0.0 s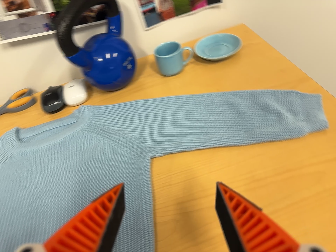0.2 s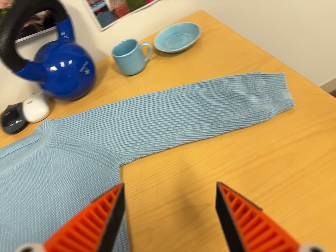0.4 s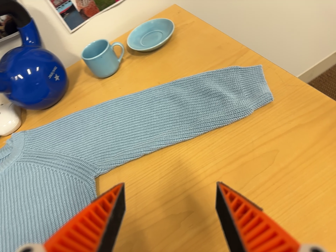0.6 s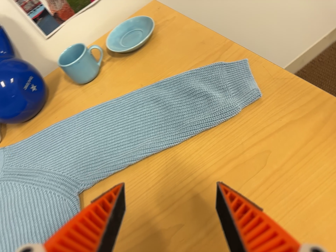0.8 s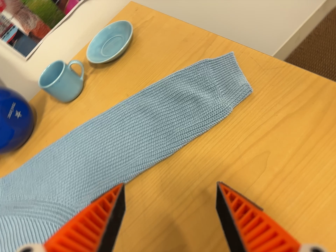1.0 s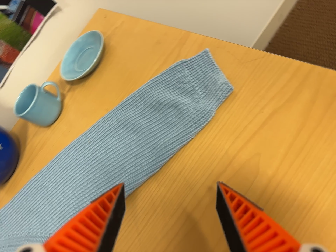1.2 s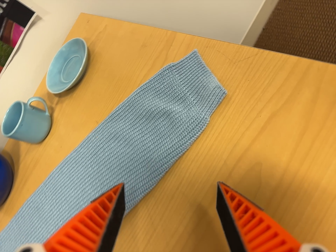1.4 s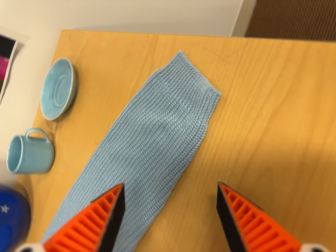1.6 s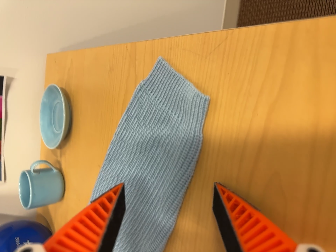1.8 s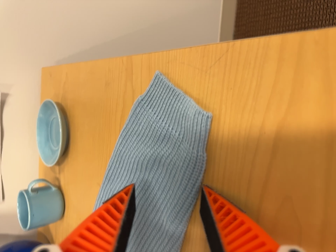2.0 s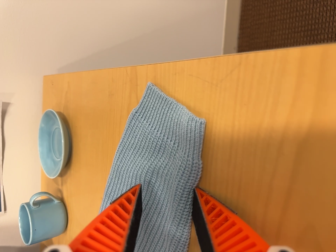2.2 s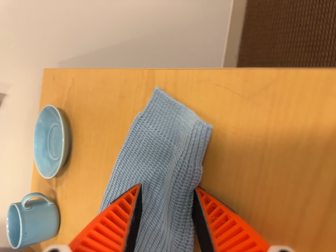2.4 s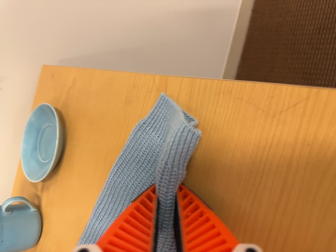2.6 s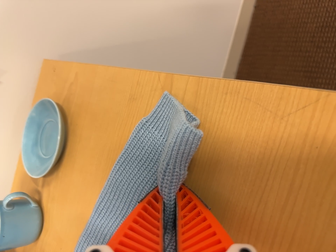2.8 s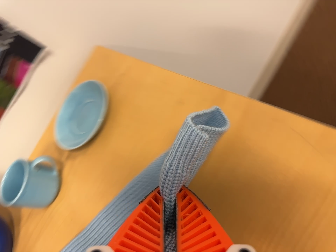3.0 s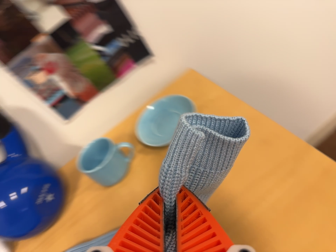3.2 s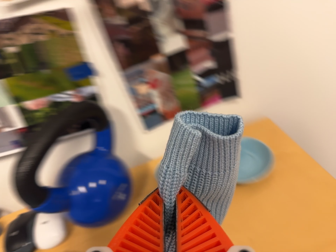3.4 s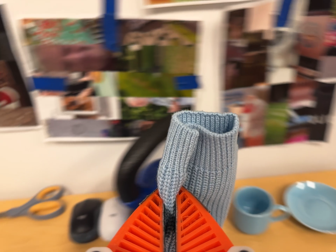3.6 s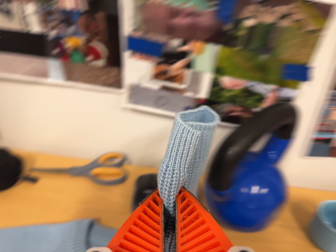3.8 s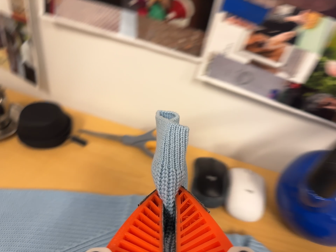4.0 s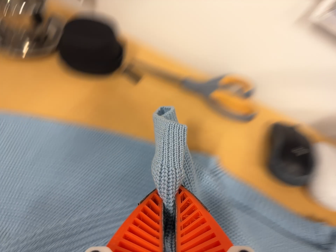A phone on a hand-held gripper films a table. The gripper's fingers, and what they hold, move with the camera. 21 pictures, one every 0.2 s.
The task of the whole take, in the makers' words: right arm across.
0.0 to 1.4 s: The camera travels to its right, forward and toward the top of its view, about 26 cm, so close, fixed things drift to the left. Its aim tips toward the bottom of its view by about 10 degrees. It rolls about its line of sight by about 50 degrees, and the scene rotates counterclockwise.
1.4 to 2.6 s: The camera travels forward and toward the top of its view, about 10 cm, so what stands in front looms larger.
2.6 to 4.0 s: The camera swings to its left by about 25 degrees, and the scene slides to the right. It travels to its left, about 60 cm, so close, fixed things drift to the right. It rolls about its line of sight by about 100 degrees, and the scene rotates clockwise.
The film runs forward here.
